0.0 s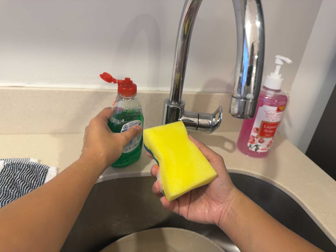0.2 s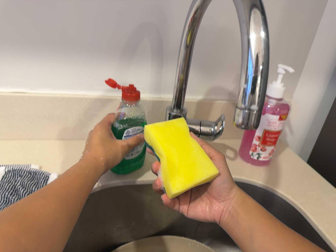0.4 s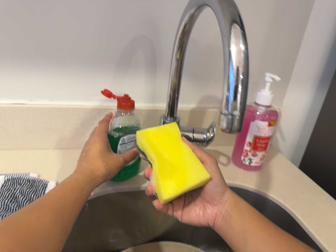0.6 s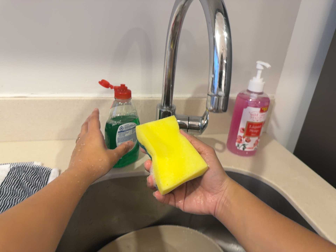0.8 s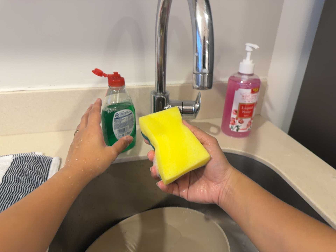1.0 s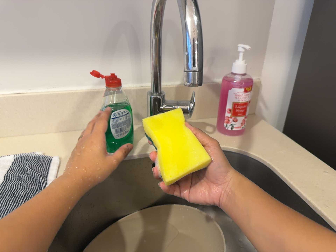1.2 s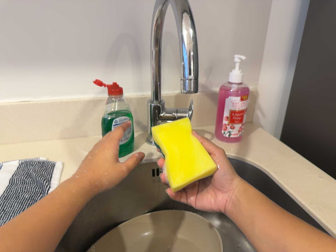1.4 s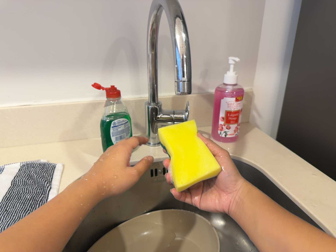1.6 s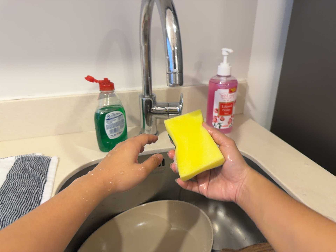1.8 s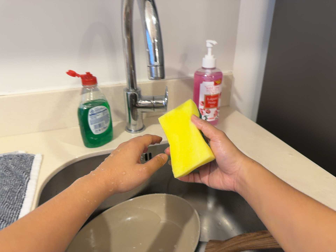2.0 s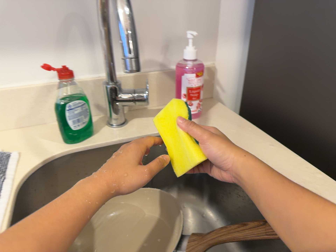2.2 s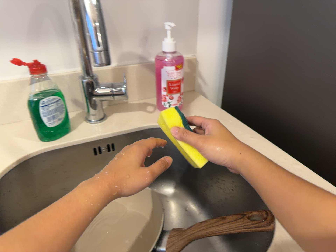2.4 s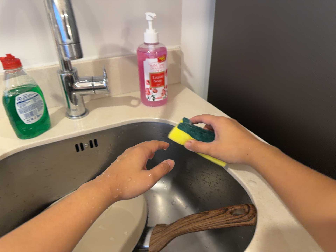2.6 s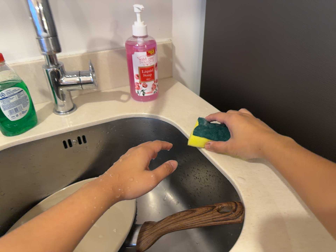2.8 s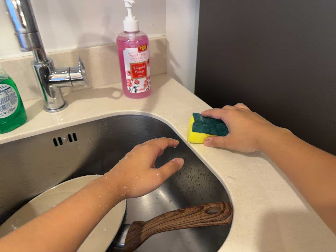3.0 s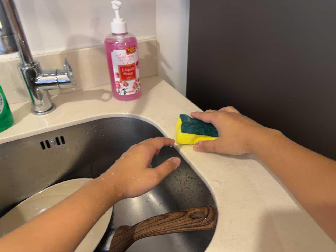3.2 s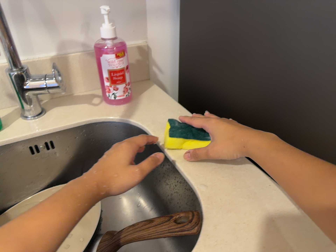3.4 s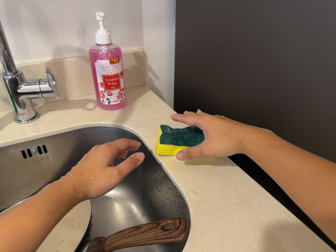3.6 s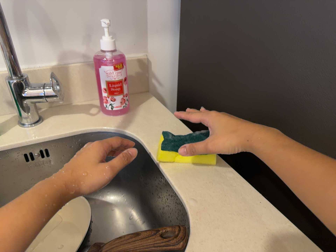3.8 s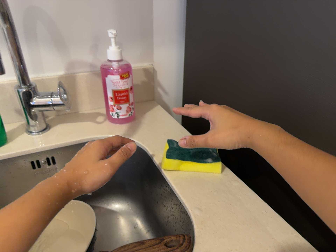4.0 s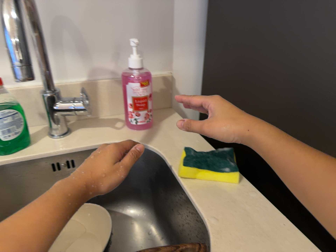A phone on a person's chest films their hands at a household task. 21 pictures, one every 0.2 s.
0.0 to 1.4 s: The camera travels backward and toward the bottom of its view, about 12 cm, so what stands in front gets smaller.
1.4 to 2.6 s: The camera swings to its right by about 10 degrees, and the scene slides to the left. It travels to its right, about 9 cm, so close, fixed things drift to the left. Its aim tips toward the bottom of its view by about 10 degrees, and the scene shifts upward.
2.6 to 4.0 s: The camera travels to its right, about 7 cm.
The film runs backward here.
